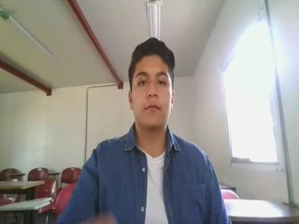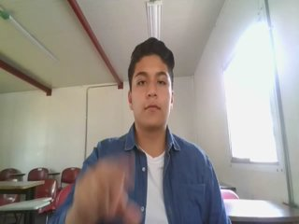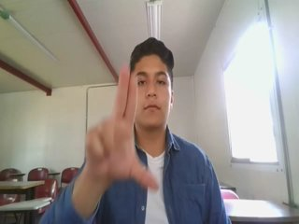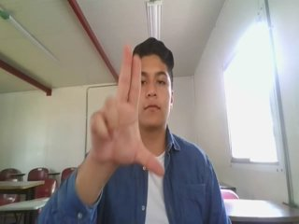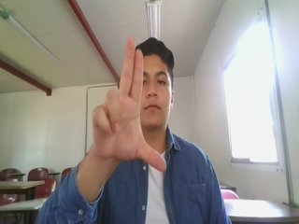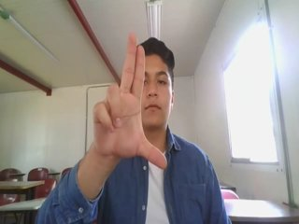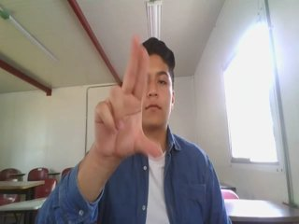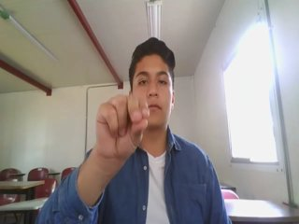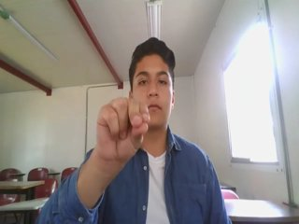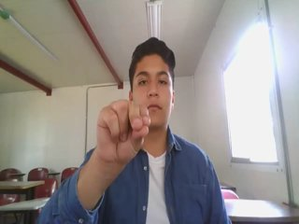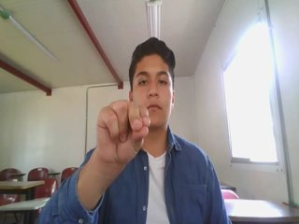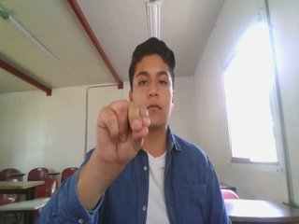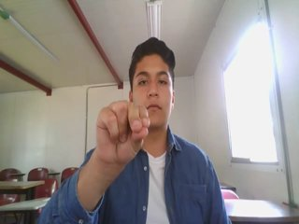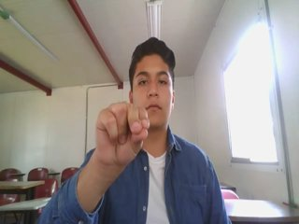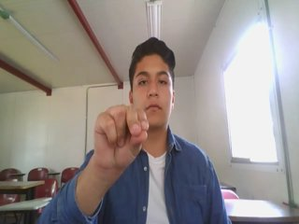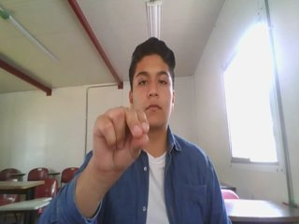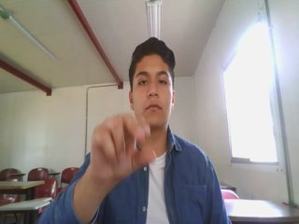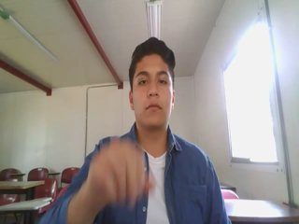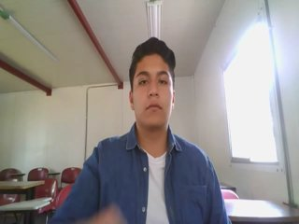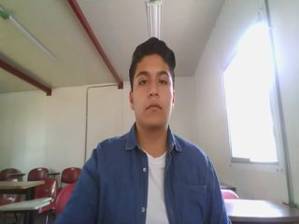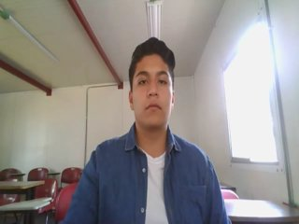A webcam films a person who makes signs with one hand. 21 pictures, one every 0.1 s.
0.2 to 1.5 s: Zoom out.
1.6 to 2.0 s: Non-gesture.
